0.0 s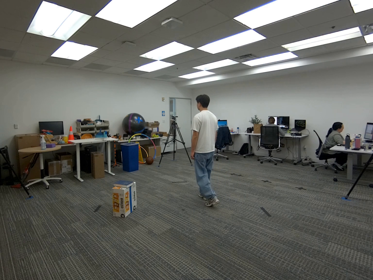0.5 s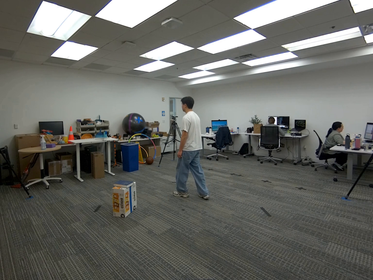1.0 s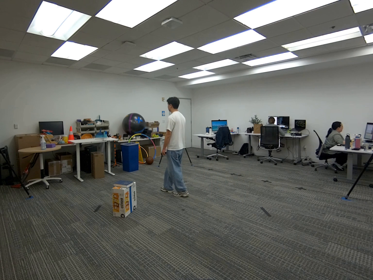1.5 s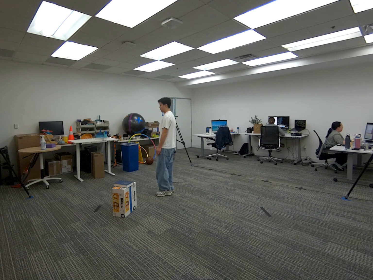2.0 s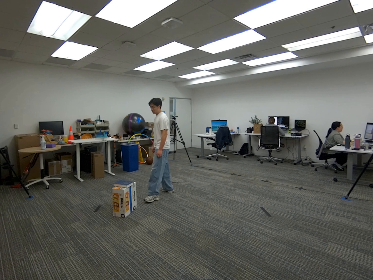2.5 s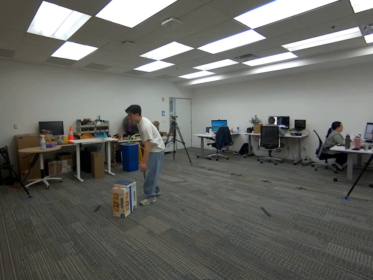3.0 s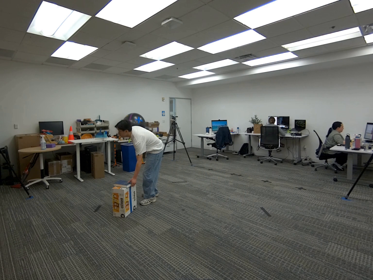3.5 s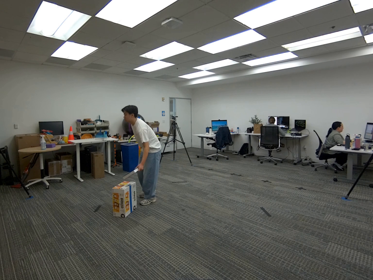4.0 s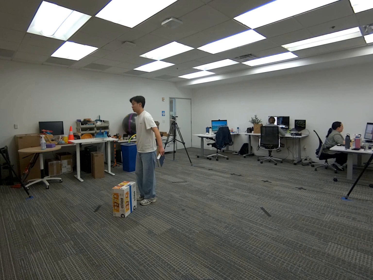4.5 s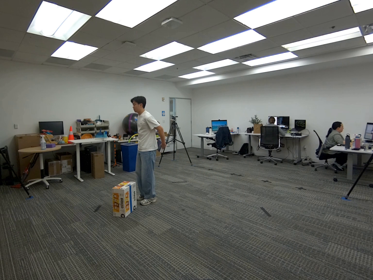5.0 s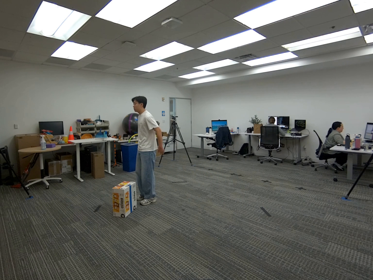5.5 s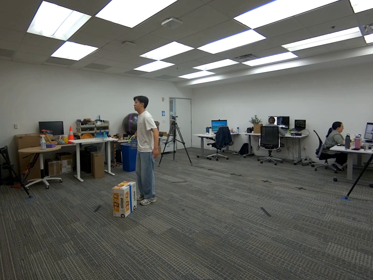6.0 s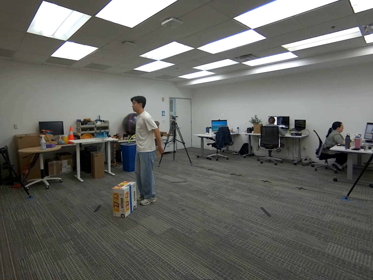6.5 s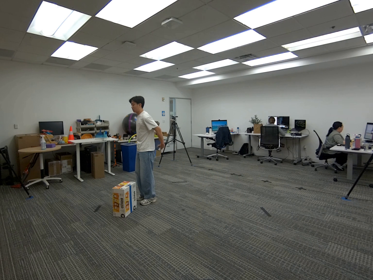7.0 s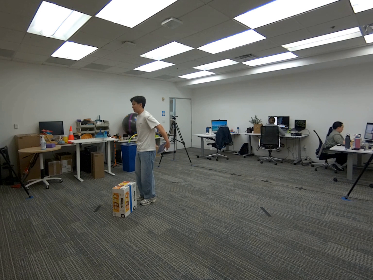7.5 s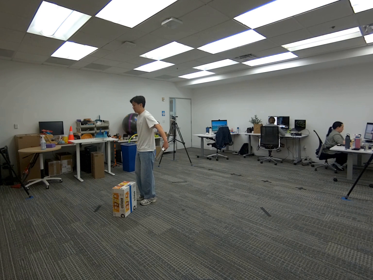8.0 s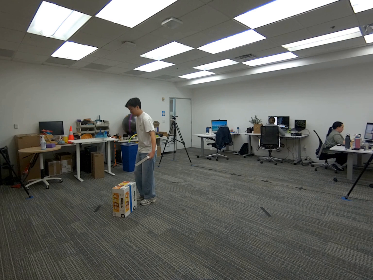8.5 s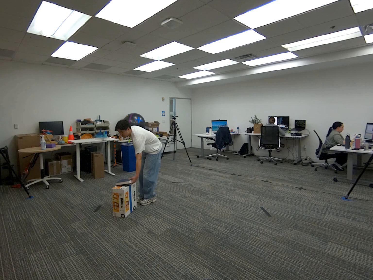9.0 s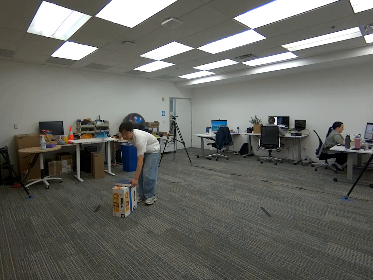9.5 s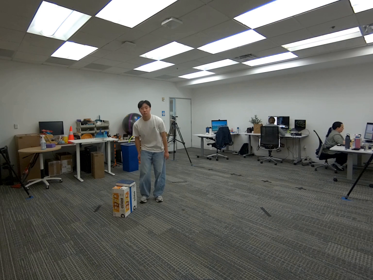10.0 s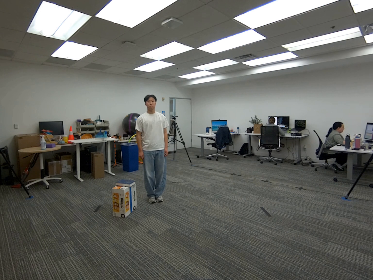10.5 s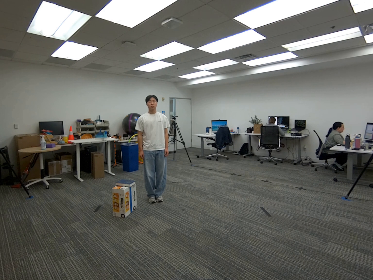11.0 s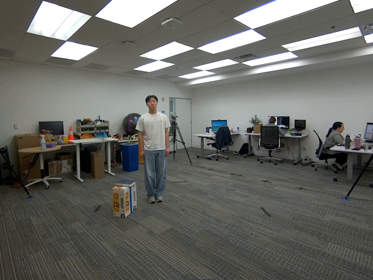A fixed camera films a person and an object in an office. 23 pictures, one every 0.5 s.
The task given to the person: Walk to the dark blue book on the snack box. Pick it up with your right hand, pass it behind your back to your left hand, then back to your right hand, and finally place the book back on the box with your right hand.
